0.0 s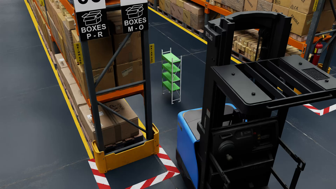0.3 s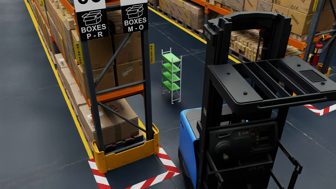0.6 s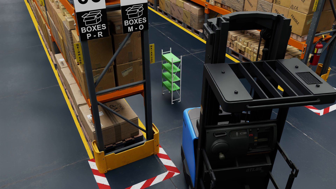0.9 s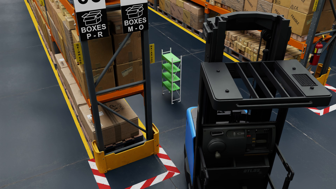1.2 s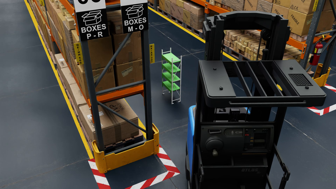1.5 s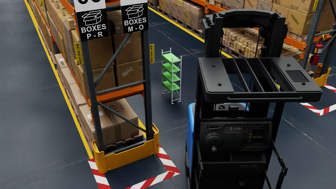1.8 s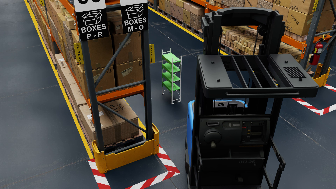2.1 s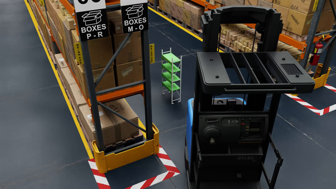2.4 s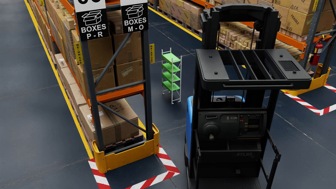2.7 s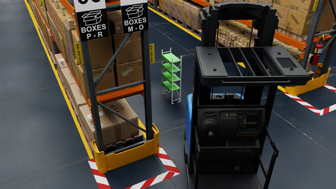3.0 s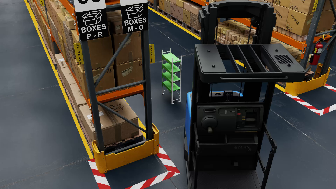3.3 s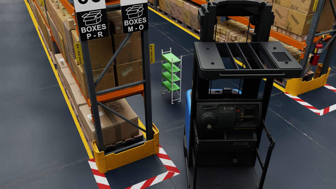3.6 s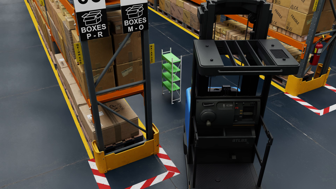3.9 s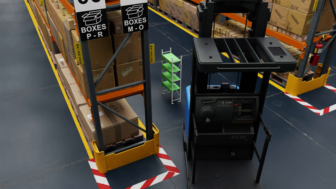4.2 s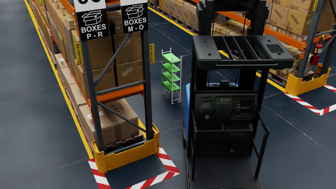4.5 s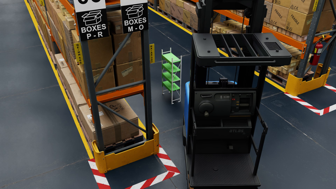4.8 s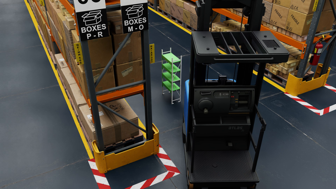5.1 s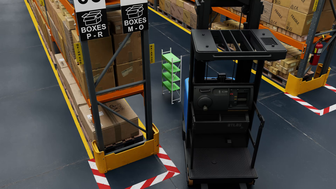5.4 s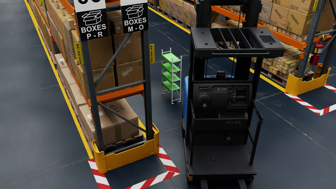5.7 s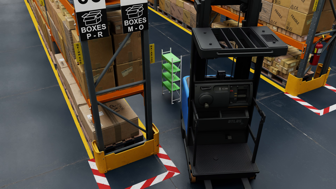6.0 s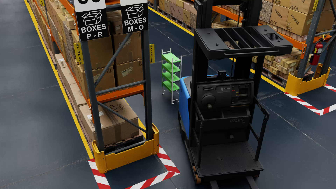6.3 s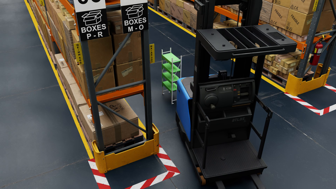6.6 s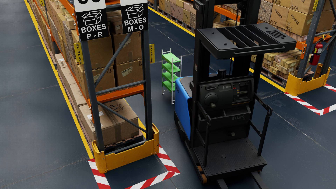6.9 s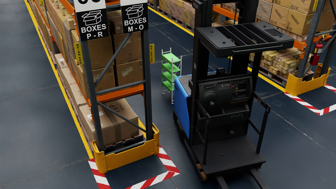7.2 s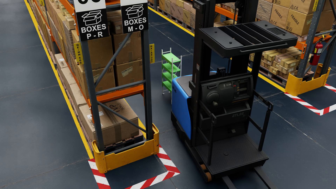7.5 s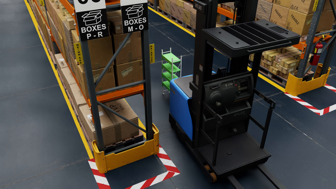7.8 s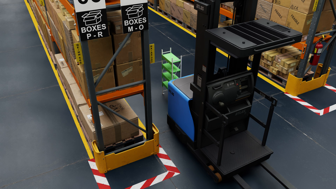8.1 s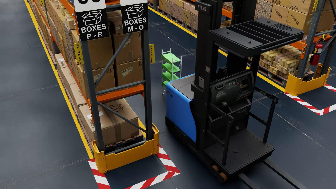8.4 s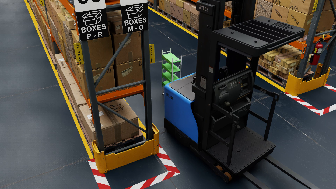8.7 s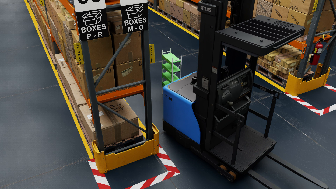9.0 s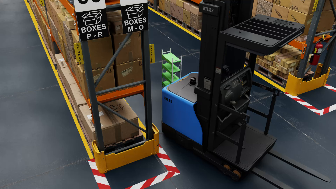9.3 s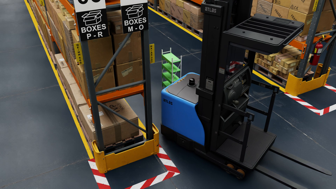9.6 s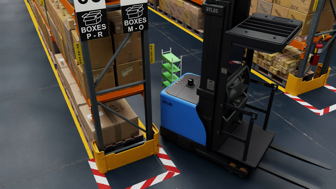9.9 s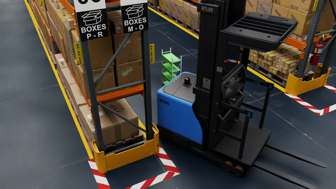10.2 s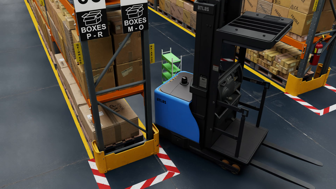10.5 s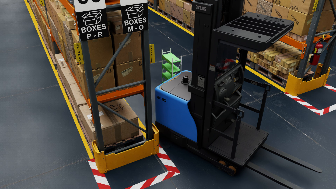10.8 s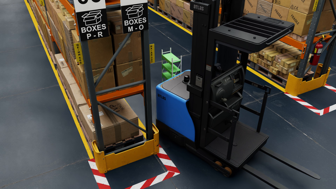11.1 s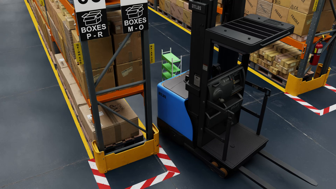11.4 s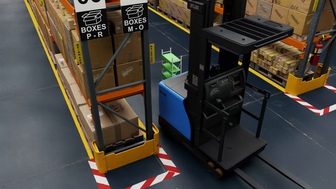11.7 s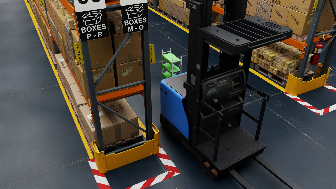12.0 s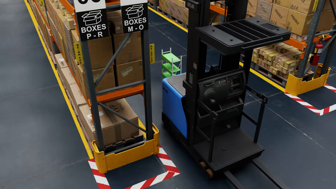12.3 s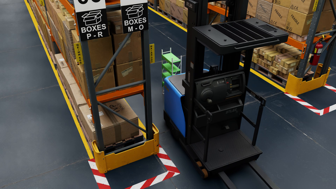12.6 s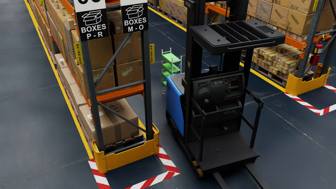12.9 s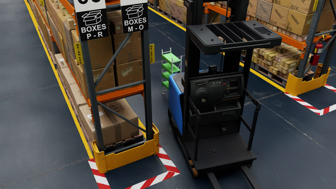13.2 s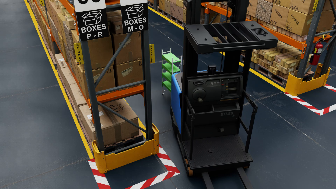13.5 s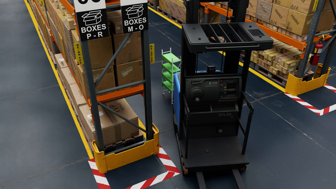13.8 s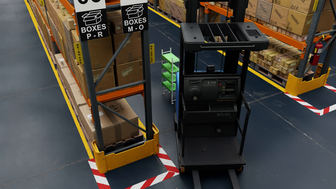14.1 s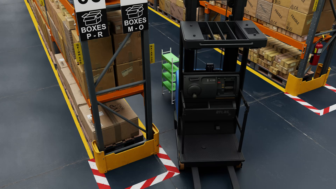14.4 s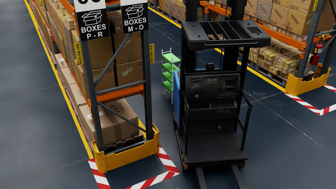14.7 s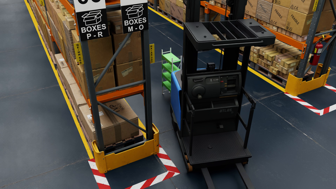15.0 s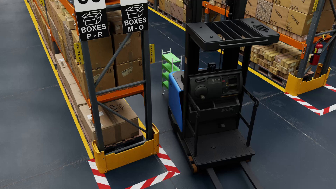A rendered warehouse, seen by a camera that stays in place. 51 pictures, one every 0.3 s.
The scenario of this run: A forklift runs into an object in its way.
